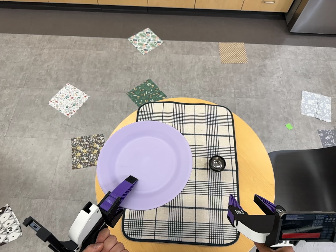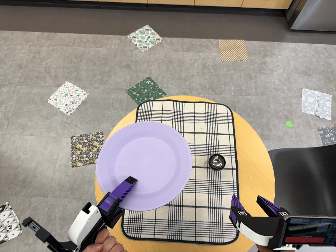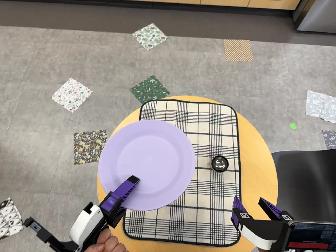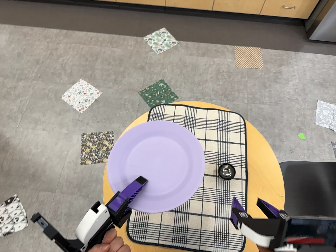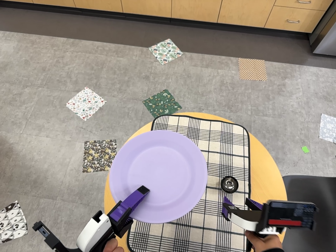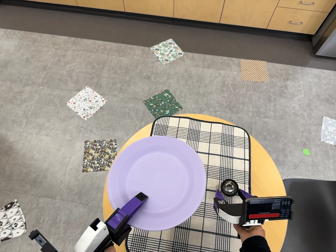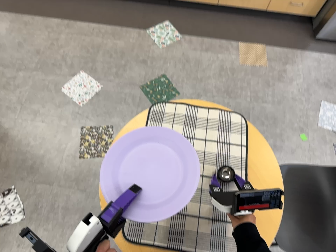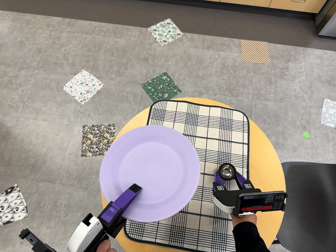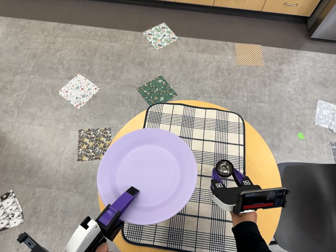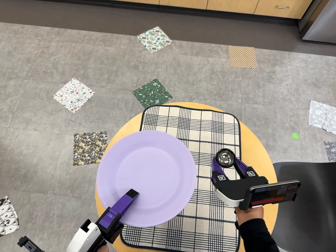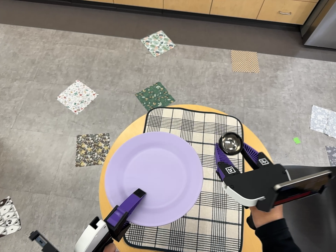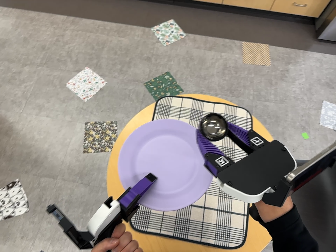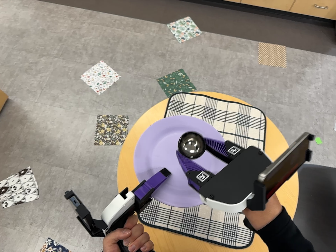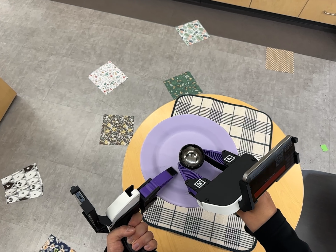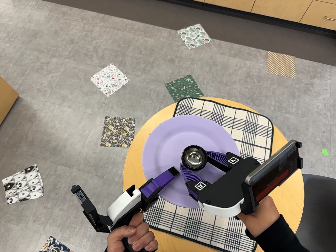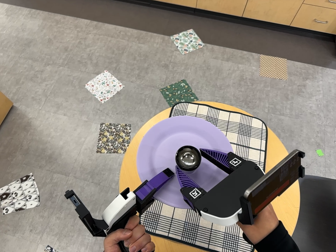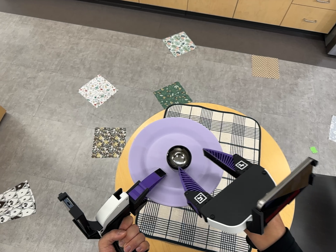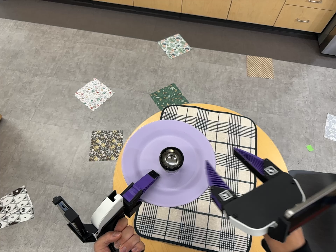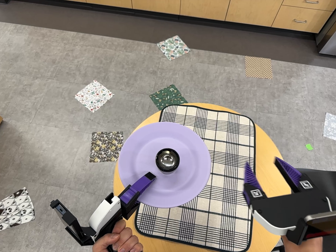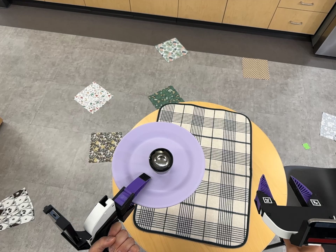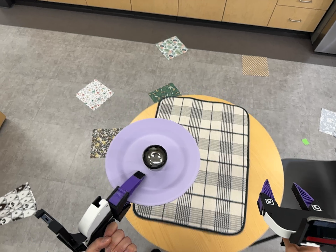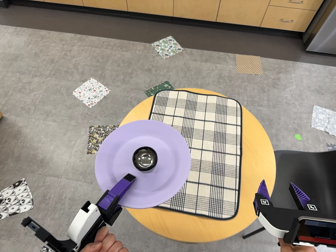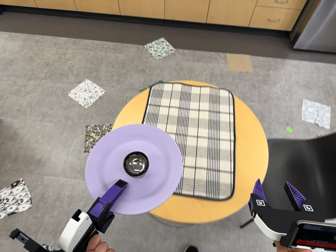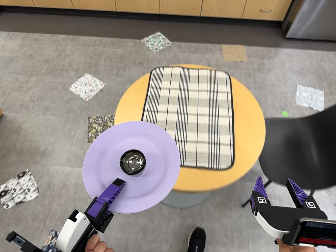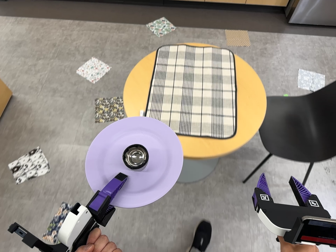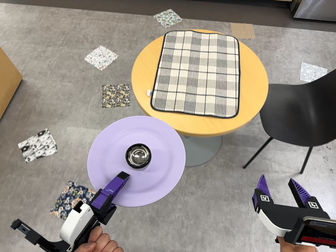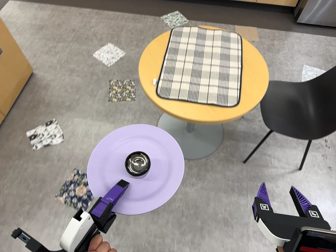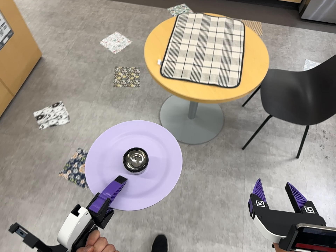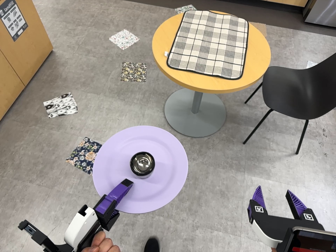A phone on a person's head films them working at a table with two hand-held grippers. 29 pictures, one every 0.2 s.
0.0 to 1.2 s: The camera travels toward the top of its view, about 6 cm, so close, fixed things drift downward.
1.2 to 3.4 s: The camera travels toward the bottom of its view, backward and to its left, about 9 cm.
3.4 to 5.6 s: The camera travels toward the bottom of its view and backward, about 100 cm, so close, fixed things drift upward.
The film runs backward here.
